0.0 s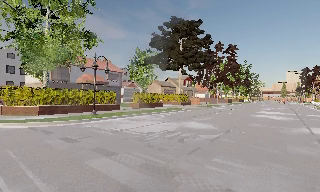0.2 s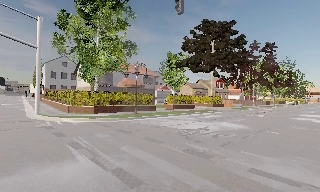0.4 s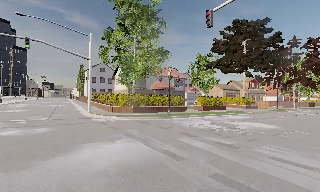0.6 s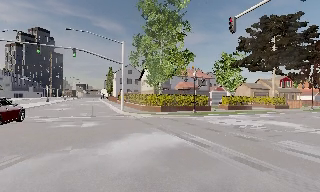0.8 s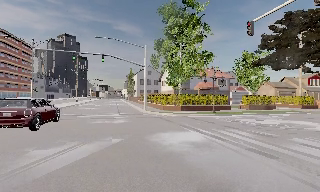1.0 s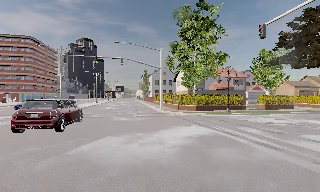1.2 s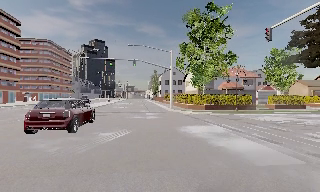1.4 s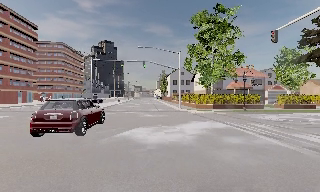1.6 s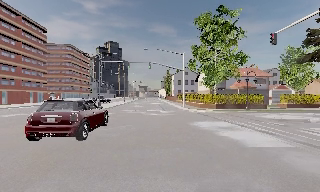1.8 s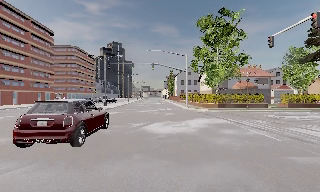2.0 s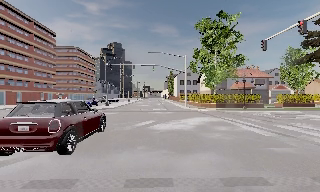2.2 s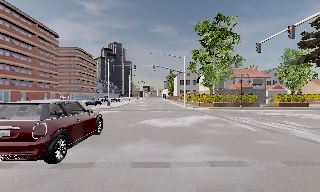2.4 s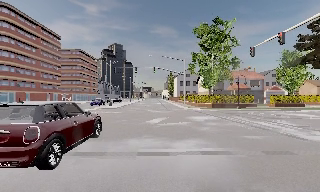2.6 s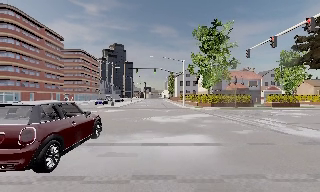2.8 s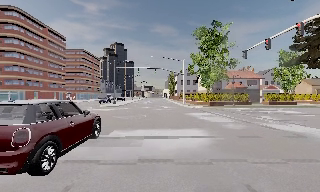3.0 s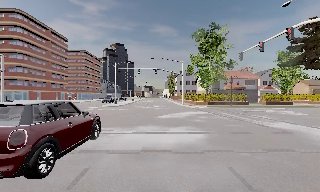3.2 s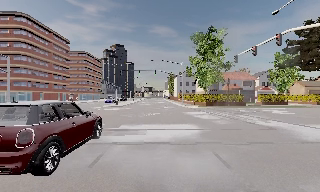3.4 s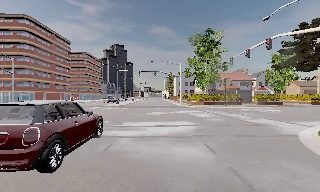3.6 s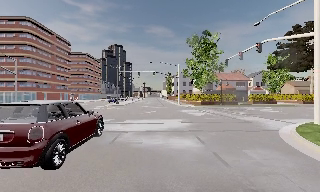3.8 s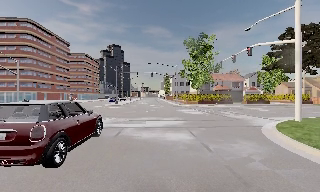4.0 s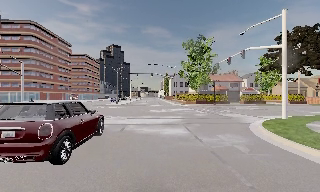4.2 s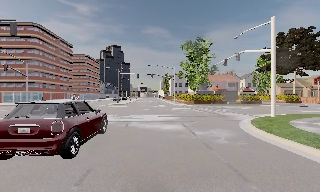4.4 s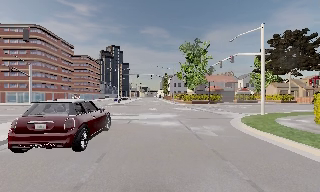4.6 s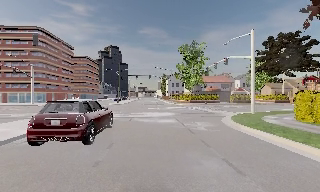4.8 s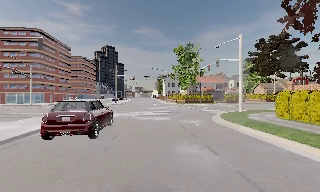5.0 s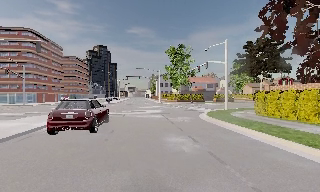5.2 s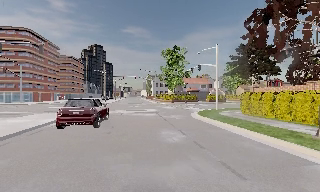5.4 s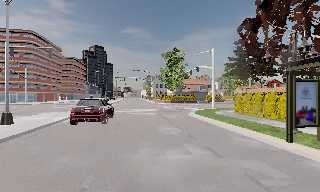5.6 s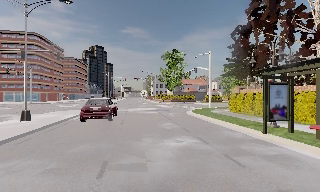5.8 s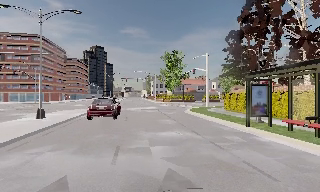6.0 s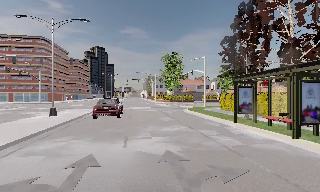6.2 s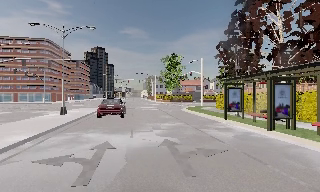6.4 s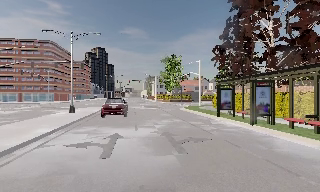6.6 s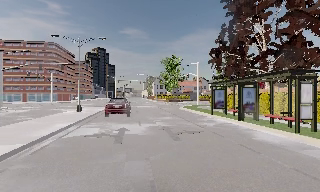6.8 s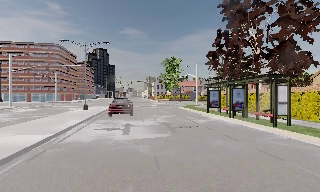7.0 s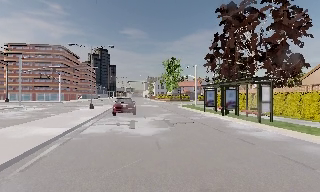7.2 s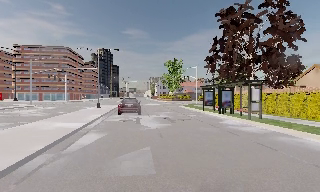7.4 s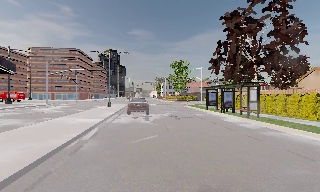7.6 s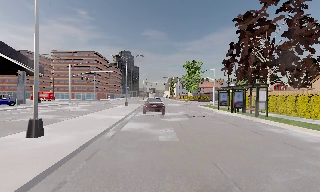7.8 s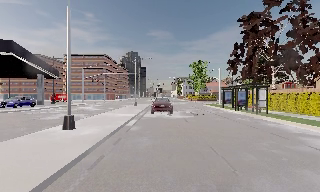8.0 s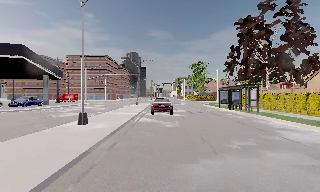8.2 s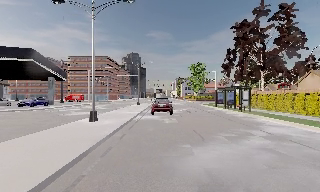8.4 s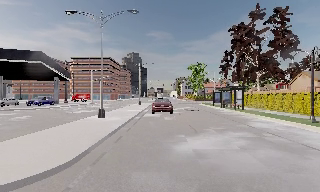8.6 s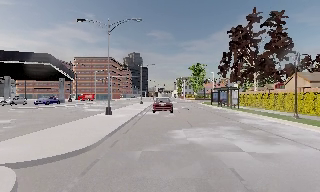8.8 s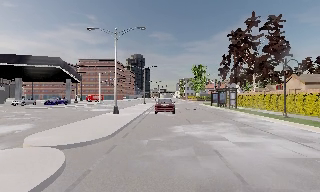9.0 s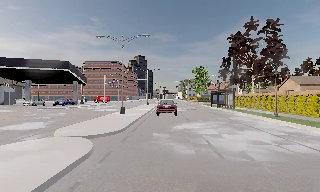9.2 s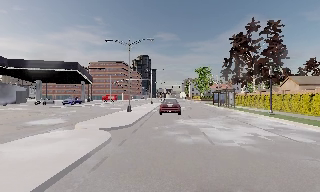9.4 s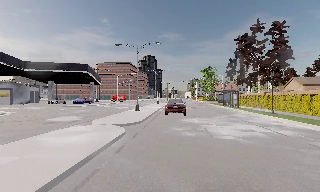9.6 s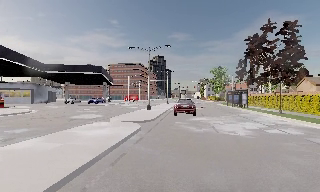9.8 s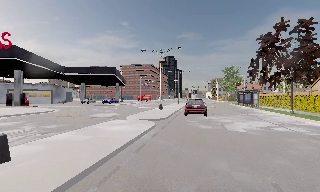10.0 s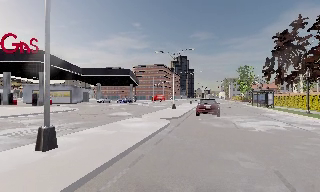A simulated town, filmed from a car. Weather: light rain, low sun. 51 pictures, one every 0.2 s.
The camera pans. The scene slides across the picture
to the right.
The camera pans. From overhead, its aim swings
counterclockwise.
0.0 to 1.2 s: The scene slides to the right, as the camera pans about 45 degrees to its left. It travels backward, about 7 m.
1.2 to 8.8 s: The camera travels backward, about 45 m, so what stands in front gets smaller.
8.8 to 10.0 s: The camera pans to its left, which is counterclockwise from overhead, by about 15 degrees. It travels backward, about 7 m, so what stands in front gets smaller. It loses speed.
The film runs backward here.
